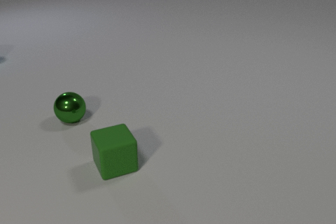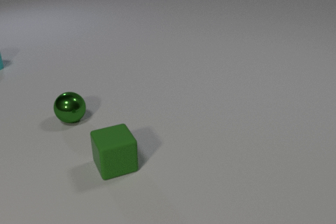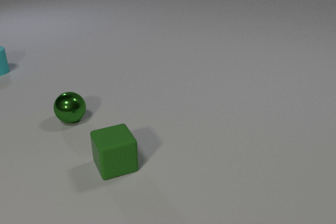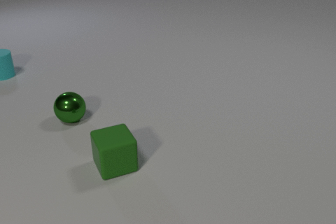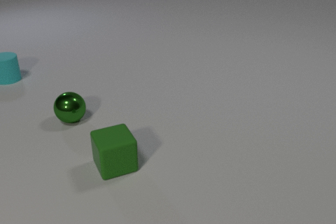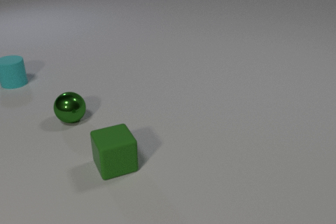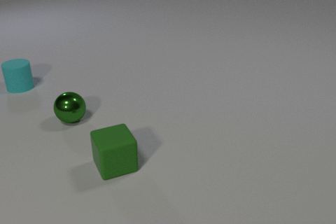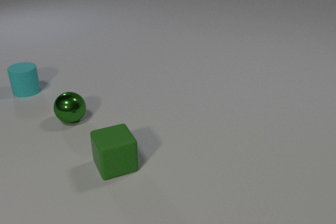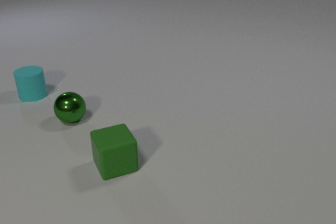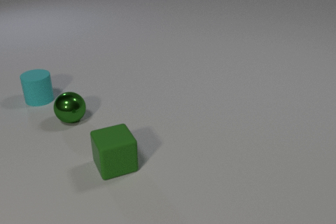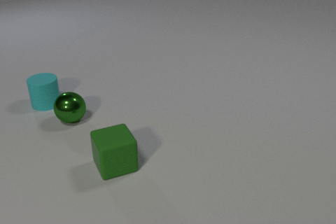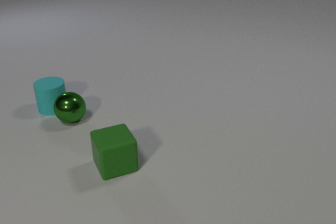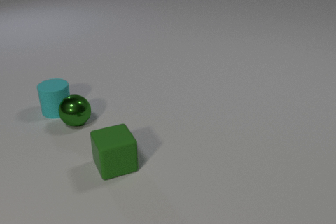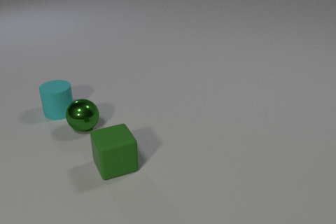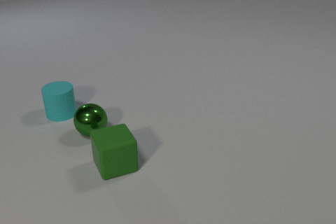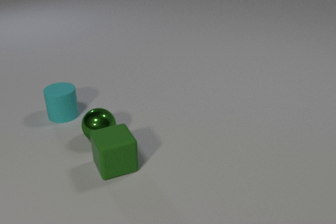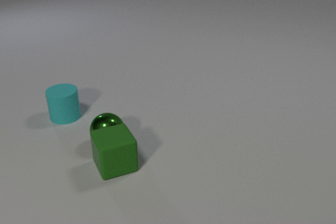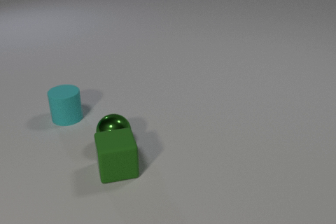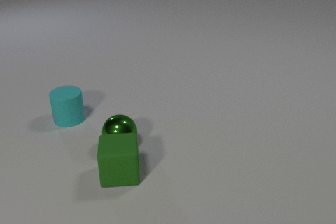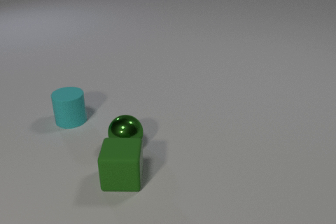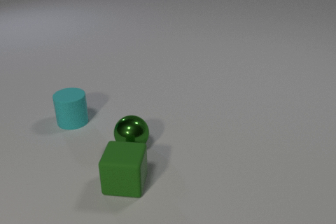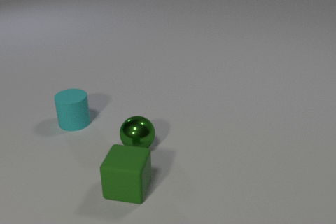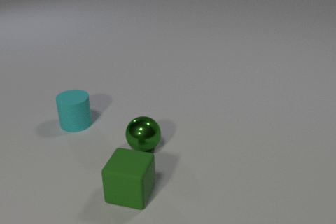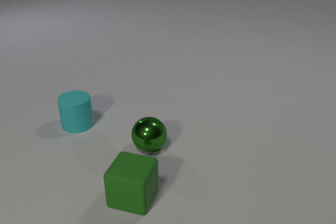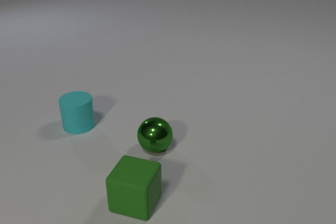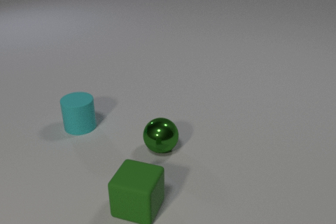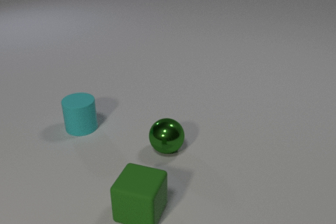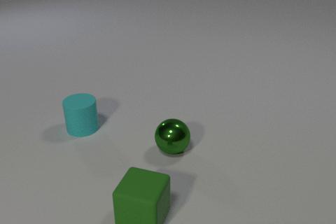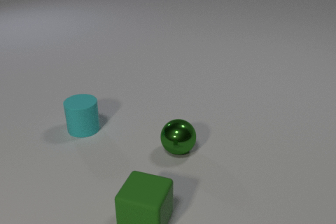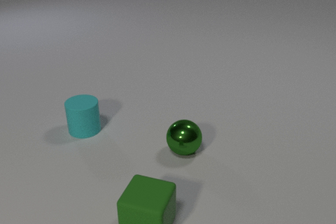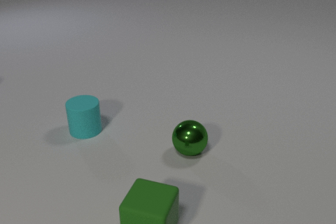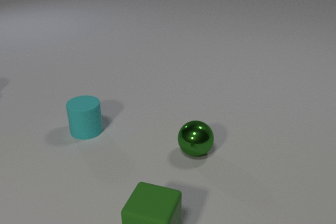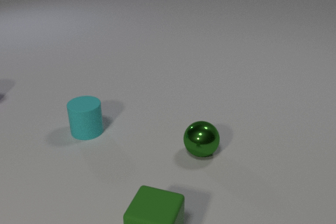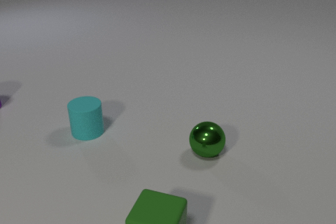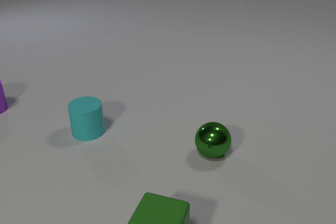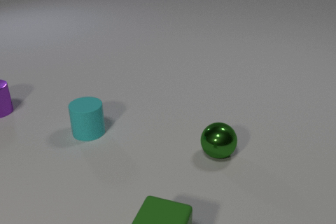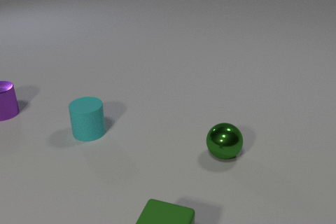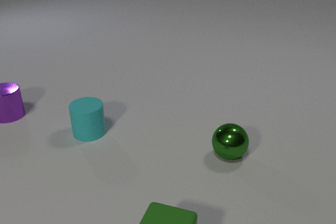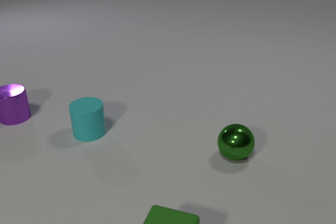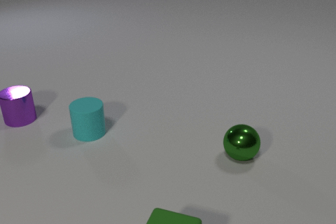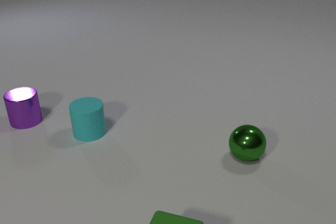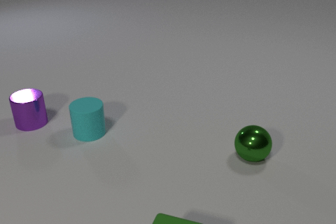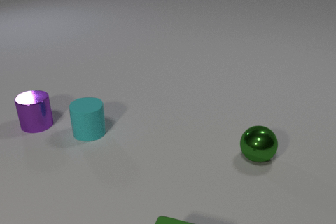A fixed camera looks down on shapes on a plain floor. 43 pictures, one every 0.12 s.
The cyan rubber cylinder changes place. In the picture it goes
toward the camera.
The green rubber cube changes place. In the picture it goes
toward the camera.
0.00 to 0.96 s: The cyan rubber cylinder comes in at the left edge, slides toward the camera and to the right.
0.96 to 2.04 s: The cyan rubber cylinder slides toward the camera and to the right. The green metal sphere rolls toward the camera and to the right. The cyan rubber cylinder and the green metal sphere collide. The green metal sphere and the green rubber cube collide.
2.04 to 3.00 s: The cyan rubber cylinder slides toward the camera and to the right. The green metal sphere rolls to the right. The green rubber cube slides toward the camera, spins so that its near face slides to the left, clockwise seen from above.
3.00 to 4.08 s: The cyan rubber cylinder slides toward the camera and to the right. The green metal sphere rolls to the right. The green rubber cube slides toward the camera and to the right. The purple metal cylinder comes in at the left edge, slides toward the camera.
4.08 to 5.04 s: The green metal sphere rolls to the right. The green rubber cube slides toward the camera and to the right. The purple metal cylinder slides toward the camera and to the right.
Are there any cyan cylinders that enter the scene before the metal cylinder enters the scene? yes.
What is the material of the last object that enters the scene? metal.
How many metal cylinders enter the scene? 1.
